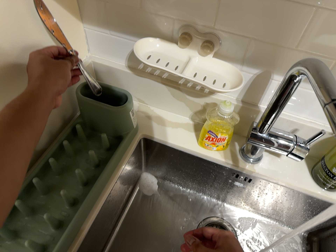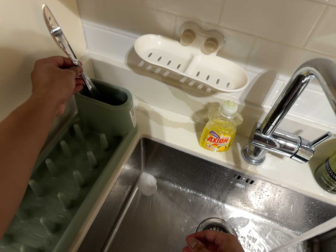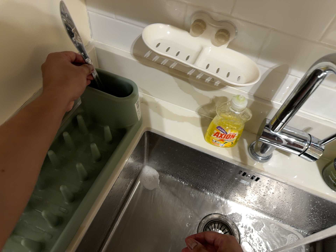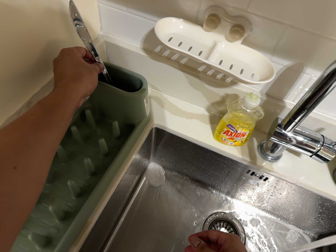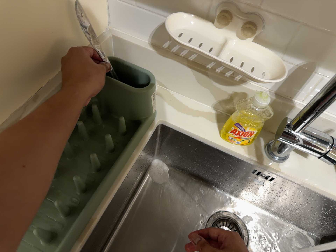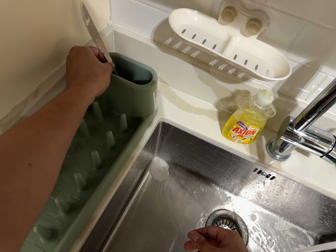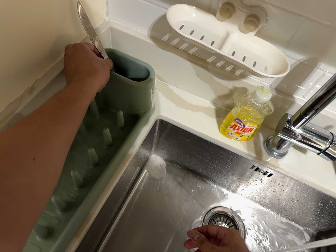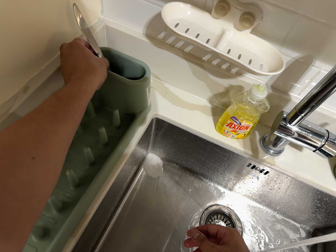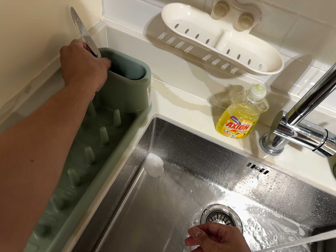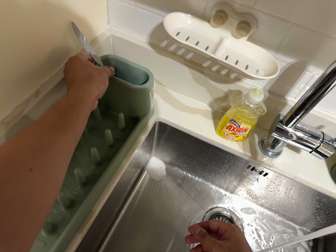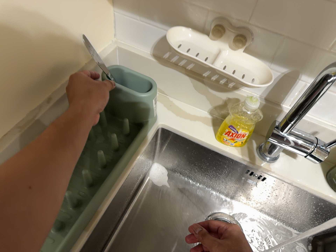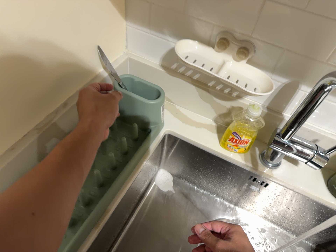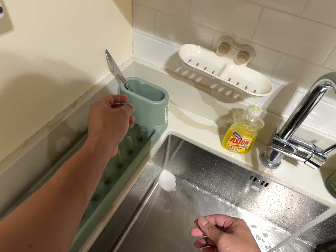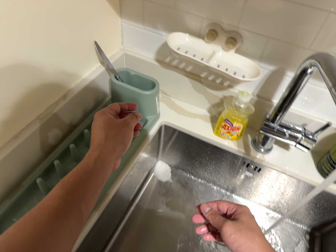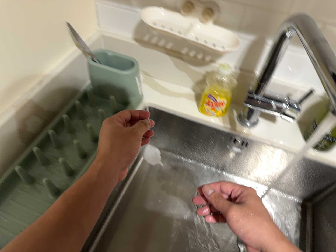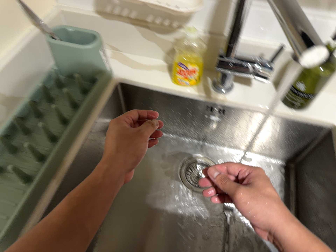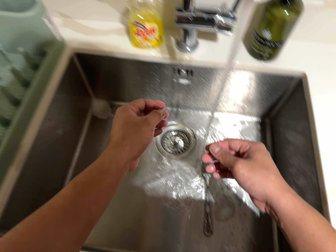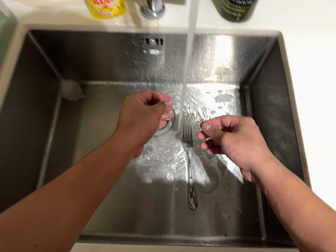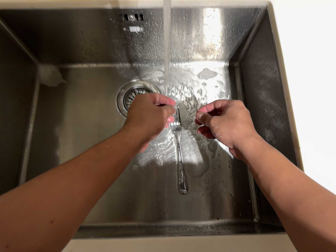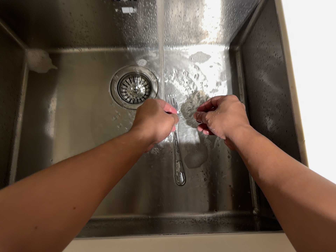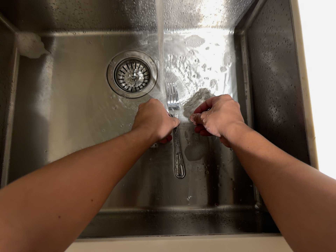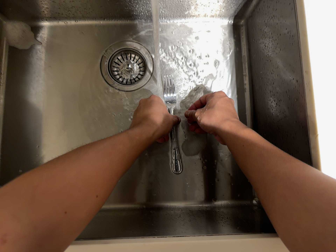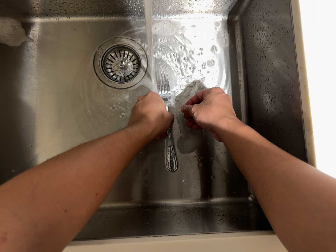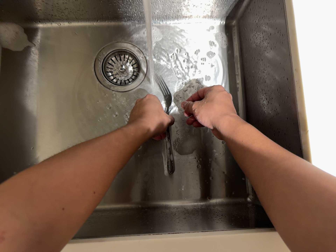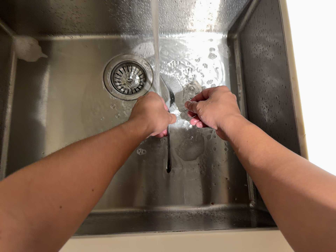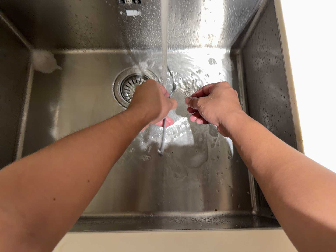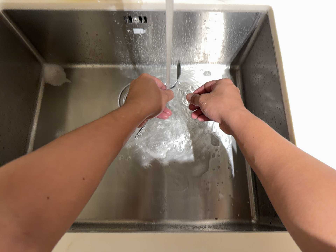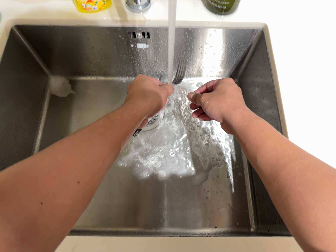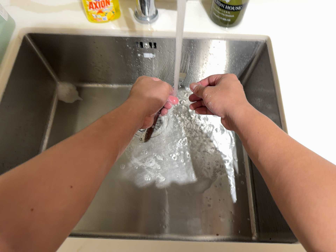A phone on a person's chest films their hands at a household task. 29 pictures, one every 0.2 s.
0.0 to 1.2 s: The camera travels forward and to its left, about 8 cm, so what stands in front looms larger.
1.2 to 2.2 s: The camera travels backward, about 10 cm, so what stands in front gets smaller.
2.2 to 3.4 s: The camera travels to its right, toward the bottom of its view and forward, about 20 cm, so close, fixed things drift to the left. Its aim tips toward the bottom of its view by about 20 degrees, and the scene shifts upward. It rolls about its line of sight by about 25 degrees, and the scene rotates counterclockwise.
3.4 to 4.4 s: The camera travels forward, about 12 cm, so what stands in front looms larger. Its aim tips toward the bottom of its view by about 15 degrees, and the scene shifts upward.
4.4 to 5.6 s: The camera travels backward and toward the bottom of its view, about 14 cm, so what stands in front gets smaller. Its aim tips toward the top of its view by about 15 degrees, and the scene shifts downward.
The film runs forward here.
